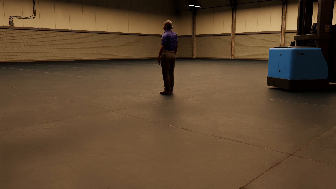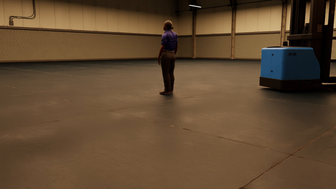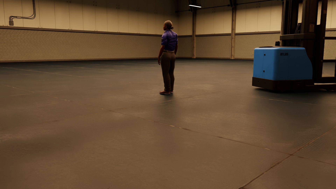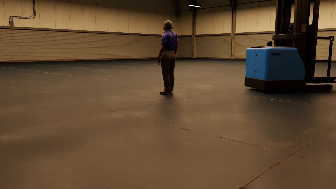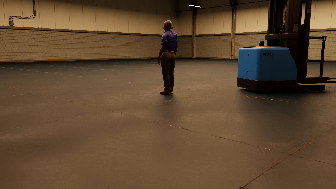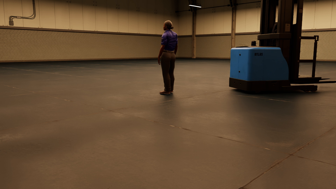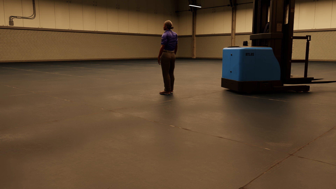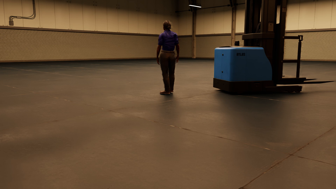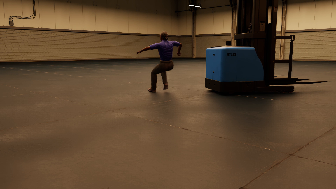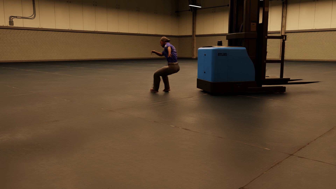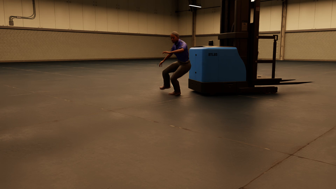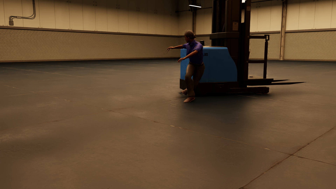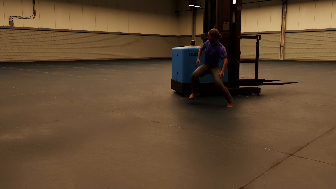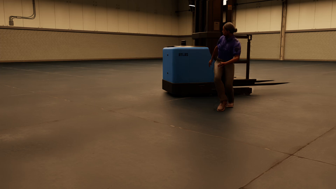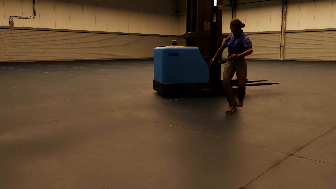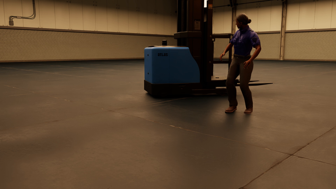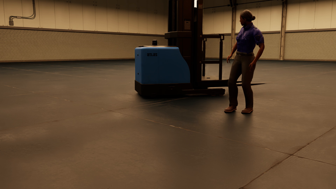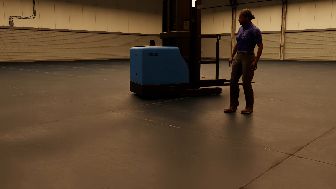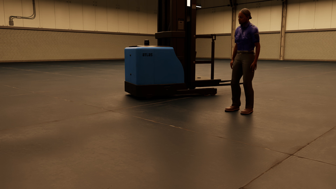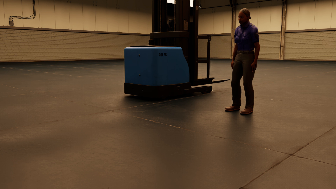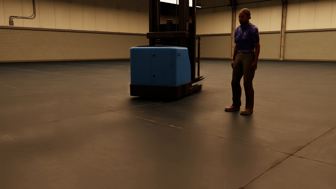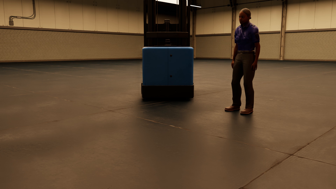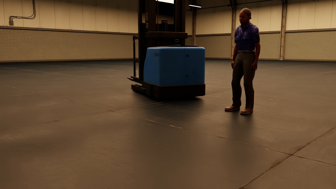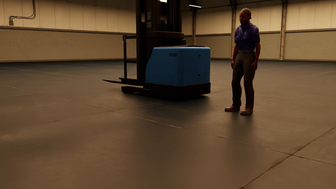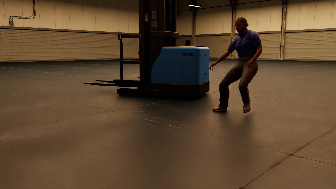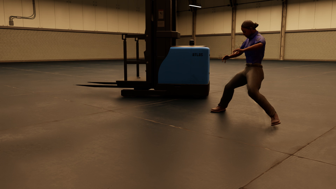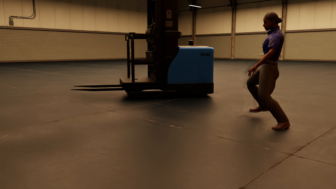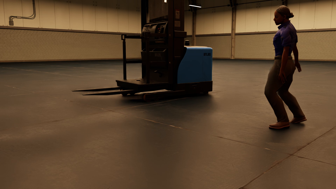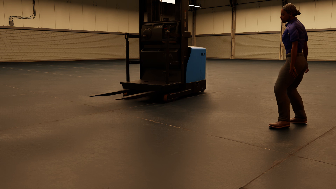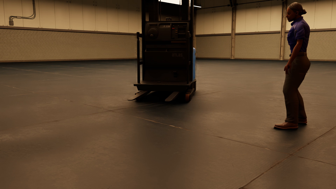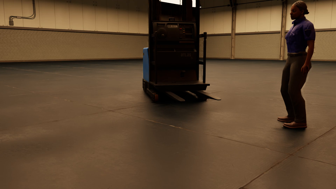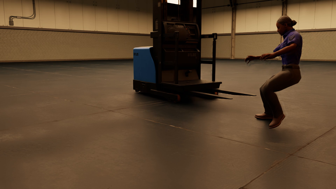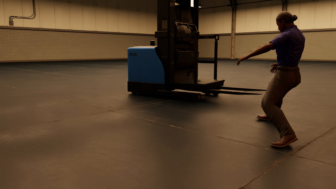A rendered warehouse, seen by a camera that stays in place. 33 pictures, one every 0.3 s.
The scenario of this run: Near miss between a forklift and a person.
